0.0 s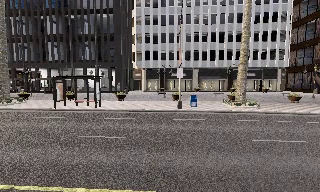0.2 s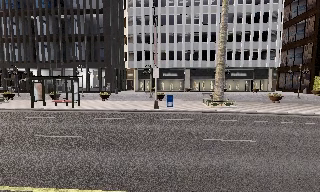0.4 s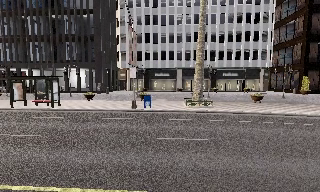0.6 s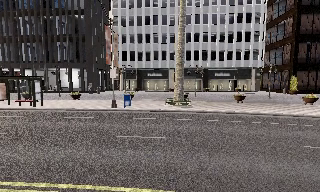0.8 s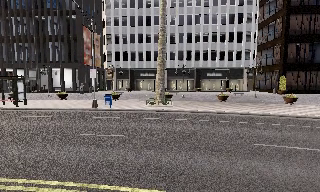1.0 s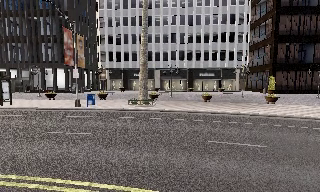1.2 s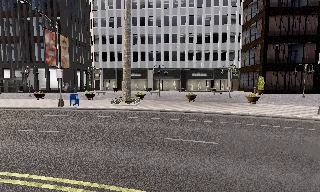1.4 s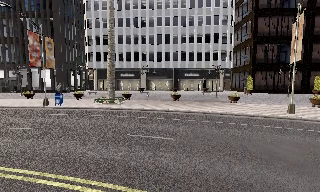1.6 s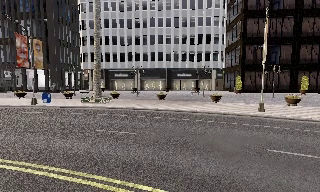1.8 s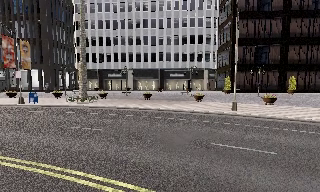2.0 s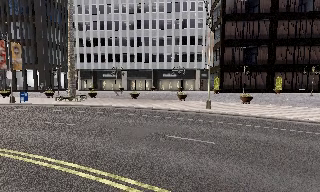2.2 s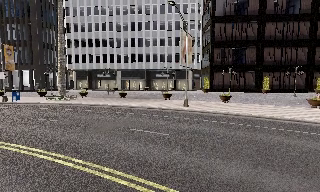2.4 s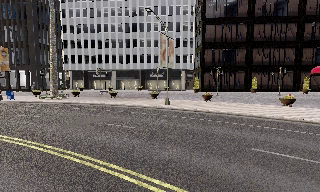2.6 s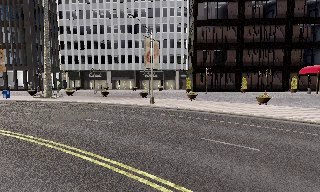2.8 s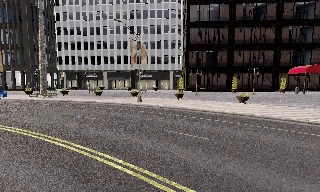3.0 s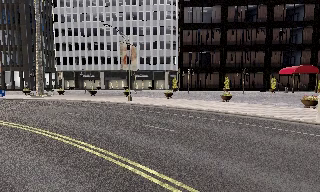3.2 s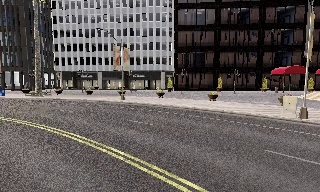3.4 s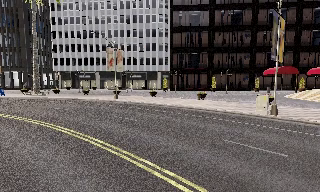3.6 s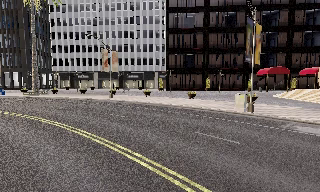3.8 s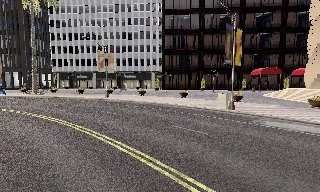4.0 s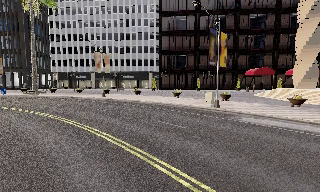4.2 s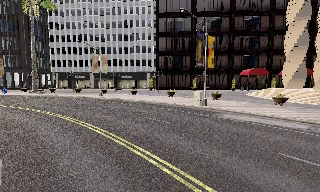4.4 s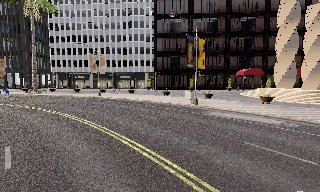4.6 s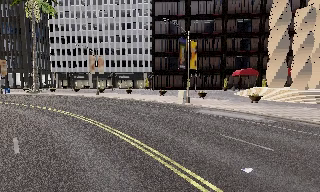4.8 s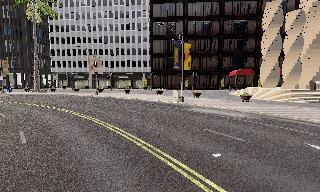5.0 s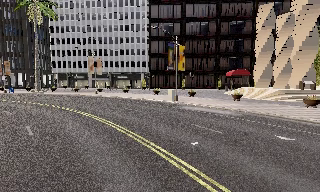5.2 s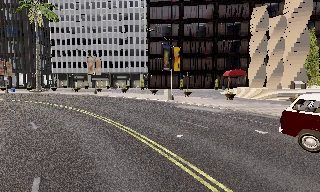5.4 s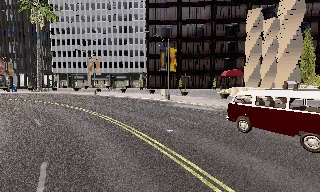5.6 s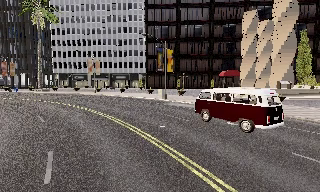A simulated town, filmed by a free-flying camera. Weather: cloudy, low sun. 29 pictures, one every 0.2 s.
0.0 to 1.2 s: The camera travels to its right, about 11 m, so close, fixed things drift to the left.
1.2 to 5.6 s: The camera travels to its right and backward, about 30 m, so close, fixed things drift to the left. It loses speed.
The film runs forward here.
